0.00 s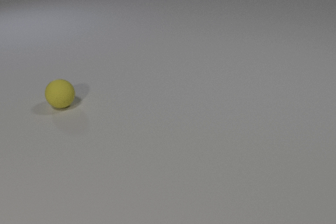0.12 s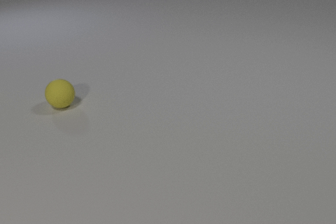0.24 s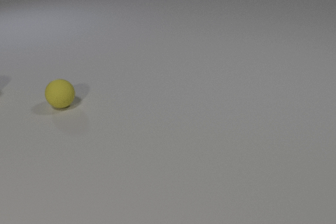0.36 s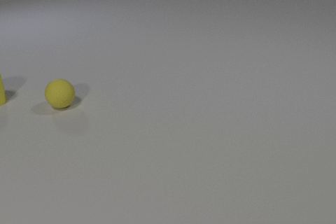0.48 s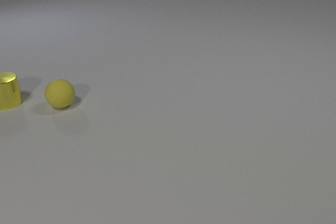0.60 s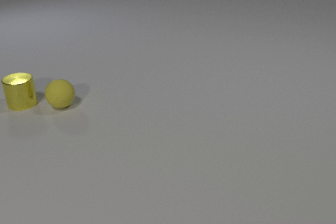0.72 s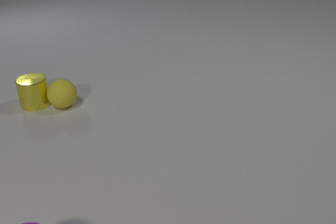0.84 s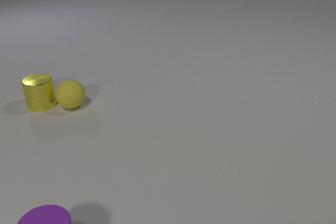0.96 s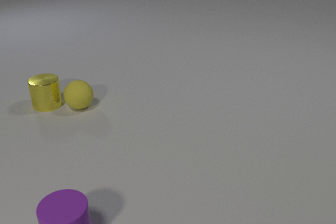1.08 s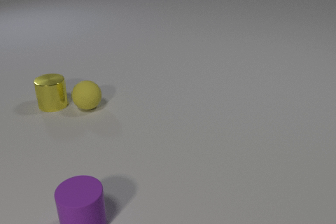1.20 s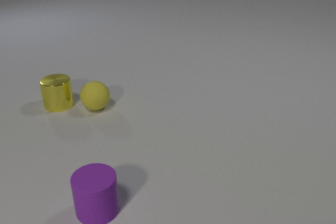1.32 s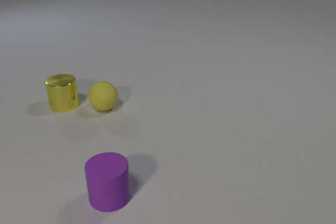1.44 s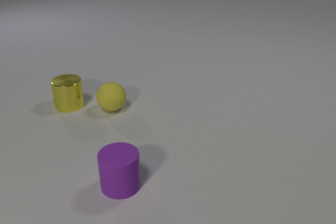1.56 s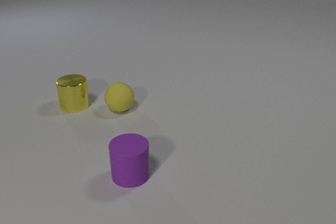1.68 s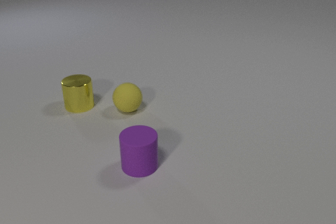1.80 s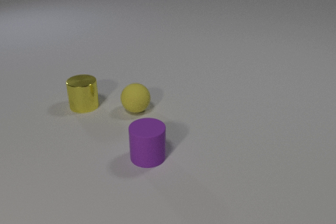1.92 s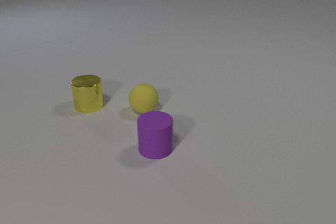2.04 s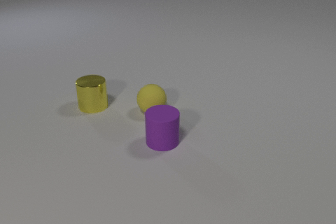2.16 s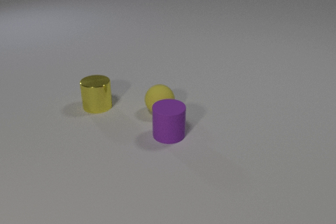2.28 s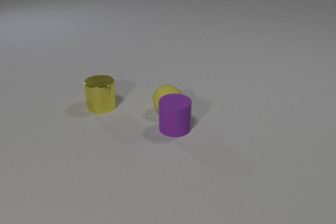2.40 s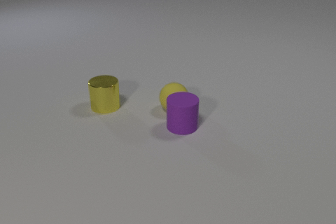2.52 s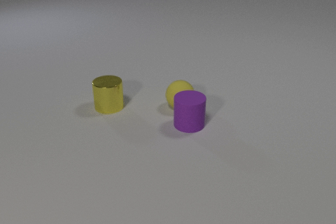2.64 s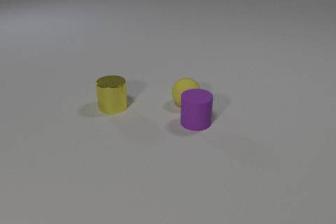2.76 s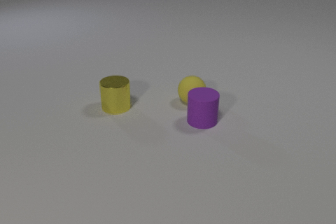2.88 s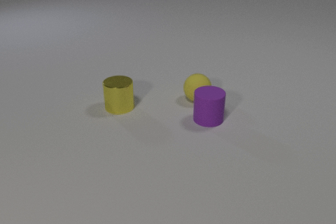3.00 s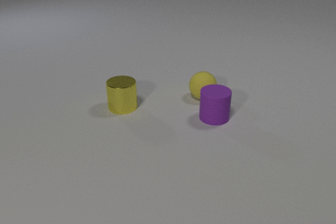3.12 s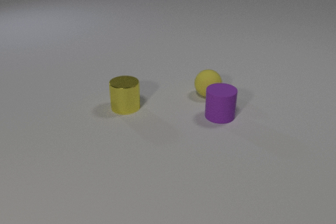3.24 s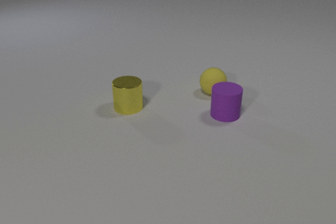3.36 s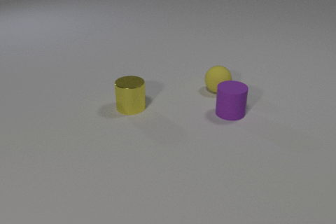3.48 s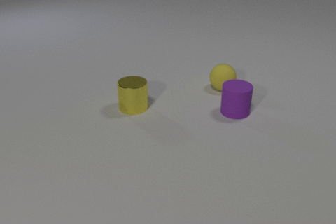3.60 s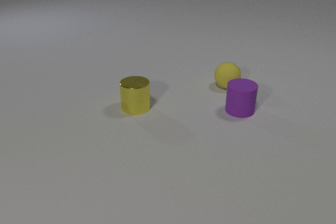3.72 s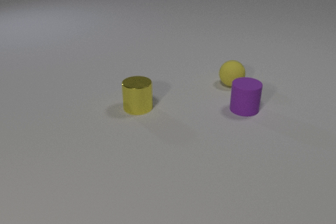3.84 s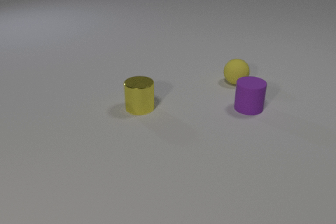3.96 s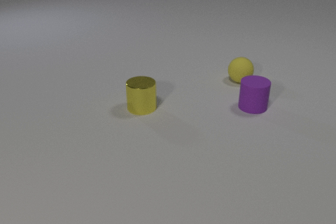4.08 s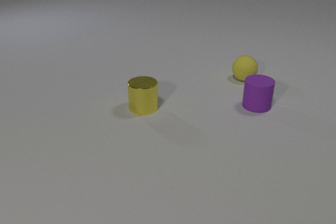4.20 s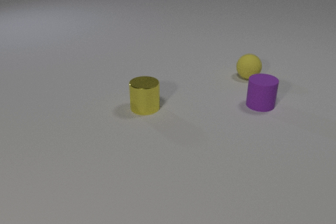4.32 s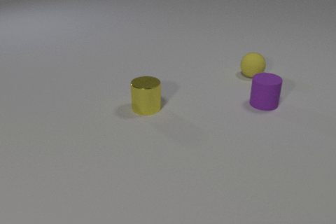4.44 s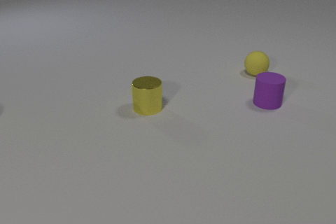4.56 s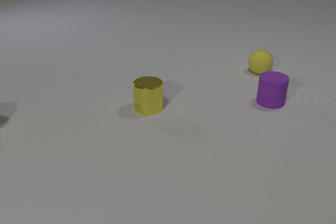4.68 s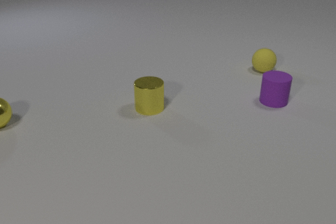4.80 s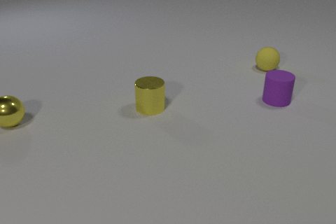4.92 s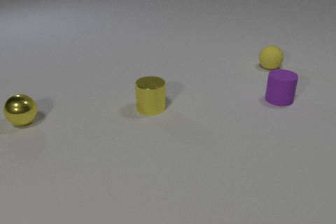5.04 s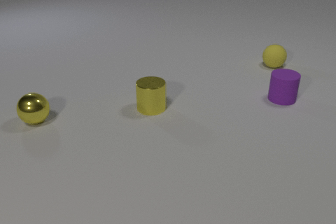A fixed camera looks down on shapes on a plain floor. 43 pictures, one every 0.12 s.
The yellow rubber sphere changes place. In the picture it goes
to the right.
The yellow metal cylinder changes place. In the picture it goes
to the right.
0.00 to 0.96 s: The yellow metal cylinder comes in at the left edge, slides to the right and toward the camera. The yellow rubber sphere rolls to the right. The purple rubber cylinder comes in at the bottom edge, slides to the right and away from the camera. The yellow metal cylinder and the yellow rubber sphere collide.
0.96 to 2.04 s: The yellow metal cylinder slides to the right. The yellow rubber sphere rolls to the right. The purple rubber cylinder slides away from the camera and to the right.
2.04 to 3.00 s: The yellow metal cylinder slides to the right. The yellow rubber sphere rolls to the right and away from the camera. The purple rubber cylinder slides to the right and away from the camera. The yellow rubber sphere and the purple rubber cylinder collide.
3.00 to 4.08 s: The yellow metal cylinder slides to the right. The yellow rubber sphere rolls away from the camera and to the right. The purple rubber cylinder slides to the right and away from the camera.
4.08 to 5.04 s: The yellow metal cylinder slides to the right. The yellow rubber sphere rolls away from the camera and to the right. The purple rubber cylinder slides to the right and away from the camera. The yellow metal sphere comes in at the left edge, rolls to the right.
How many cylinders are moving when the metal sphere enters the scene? 2.
What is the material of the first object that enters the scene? metal.
What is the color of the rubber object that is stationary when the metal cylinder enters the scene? yellow.
